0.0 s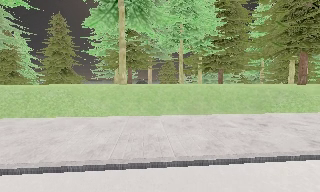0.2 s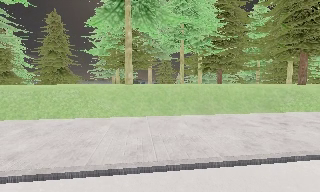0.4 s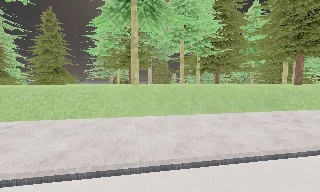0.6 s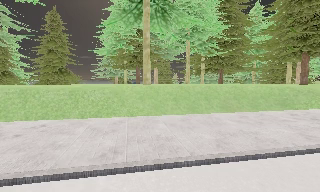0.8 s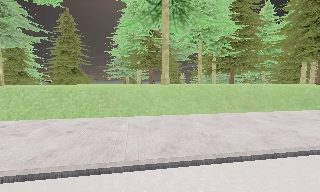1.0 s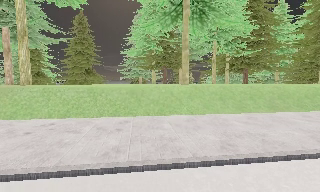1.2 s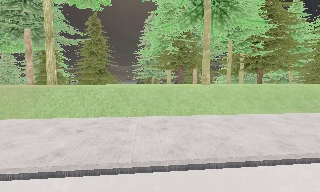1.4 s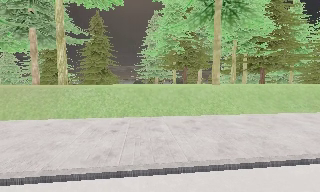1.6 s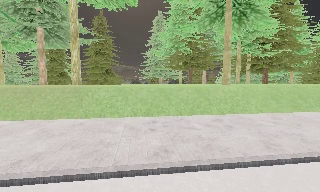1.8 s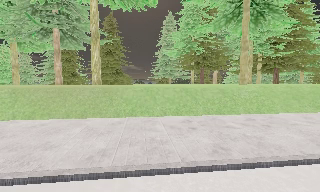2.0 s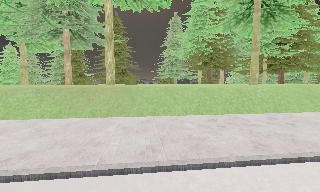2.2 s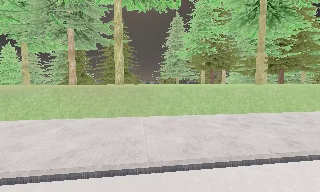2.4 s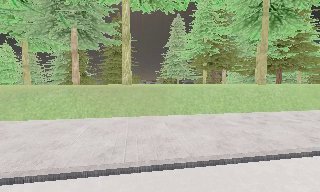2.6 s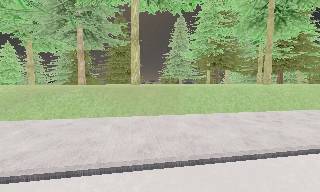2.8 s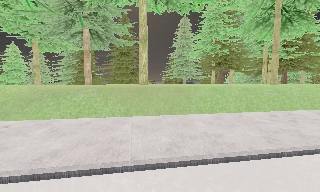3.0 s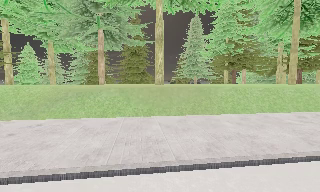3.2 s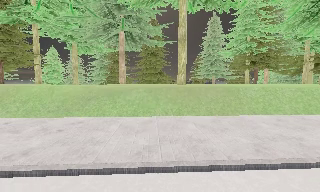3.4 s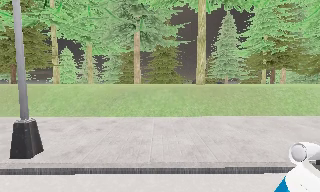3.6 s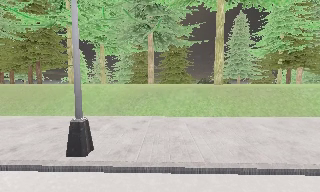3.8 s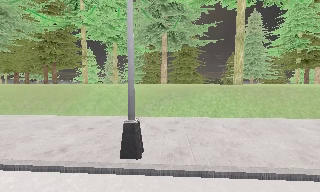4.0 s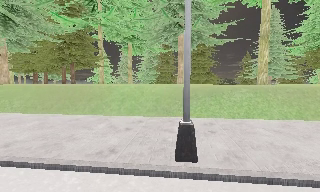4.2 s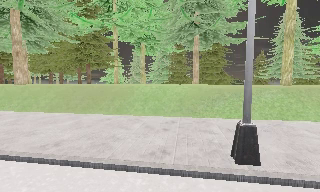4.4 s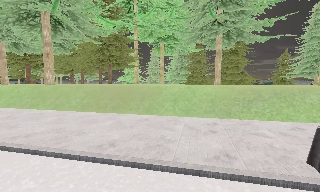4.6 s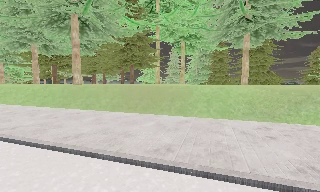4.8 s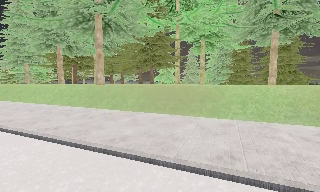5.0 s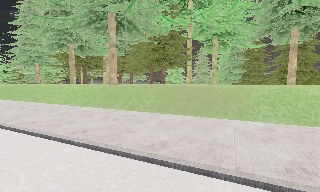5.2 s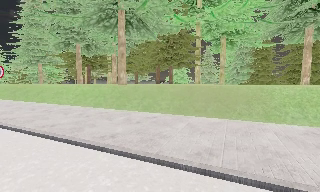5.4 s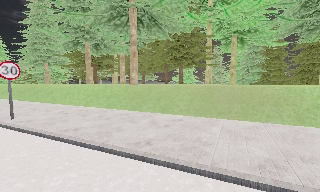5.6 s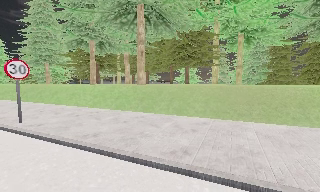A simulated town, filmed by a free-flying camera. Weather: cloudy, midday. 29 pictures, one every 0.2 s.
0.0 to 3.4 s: The camera travels to its left, about 17 m, so close, fixed things drift to the right.
3.4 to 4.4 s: The camera swings to its left by about 15 degrees, and the scene slides to the right. It travels to its left, about 4.5 m, so close, fixed things drift to the right.
4.4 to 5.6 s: The camera swings to its left by about 10 degrees, and the scene slides to the right. It travels to its left and forward, about 6 m, so close, fixed things drift to the right.
The film runs forward here.
